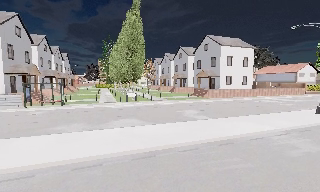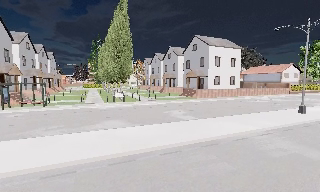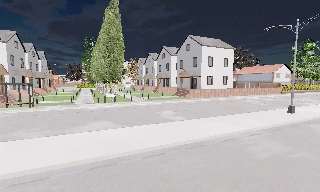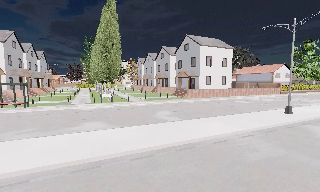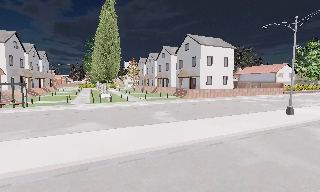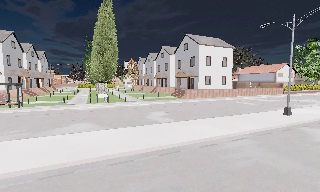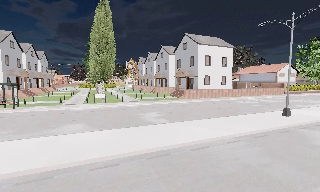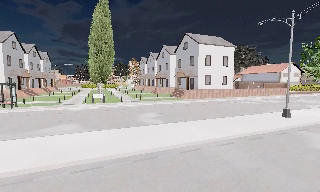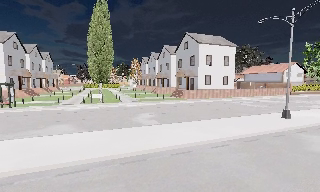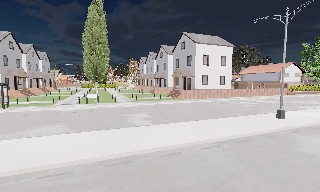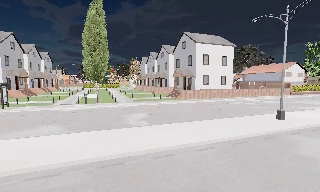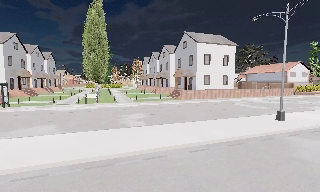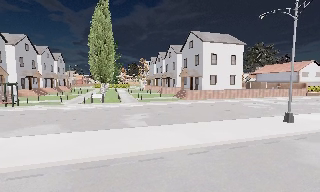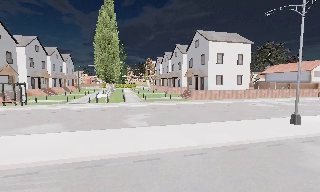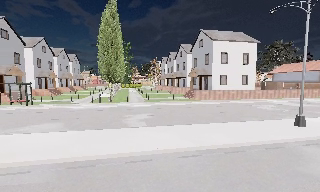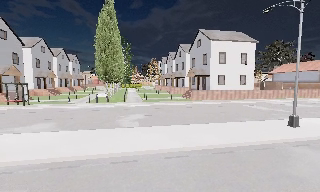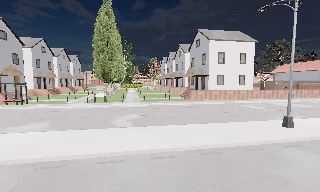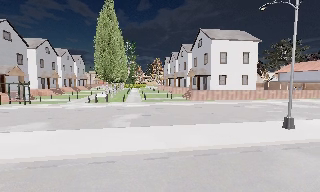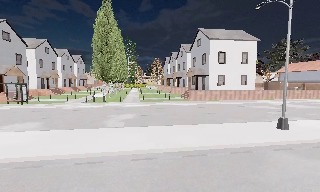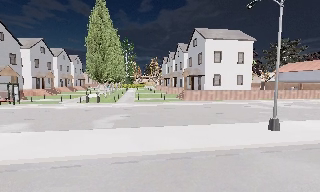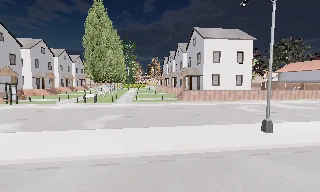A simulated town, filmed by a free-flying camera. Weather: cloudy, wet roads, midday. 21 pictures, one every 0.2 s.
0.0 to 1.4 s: The camera travels to its right and forward, about 4 m, so close, fixed things drift to the left.
1.4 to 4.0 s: The camera pans to its left, which is counterclockwise from overhead, by about 15 degrees. It travels to its right, about 7 m, so close, fixed things drift to the left.
The film runs forward here.
